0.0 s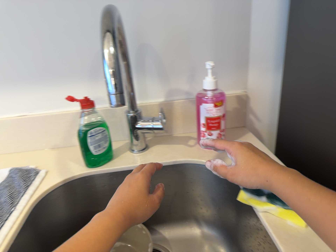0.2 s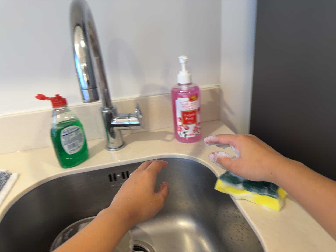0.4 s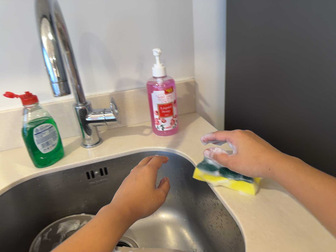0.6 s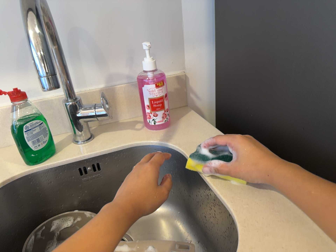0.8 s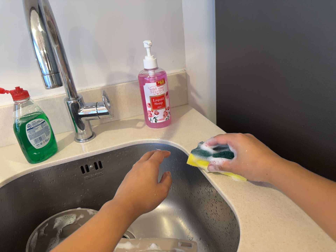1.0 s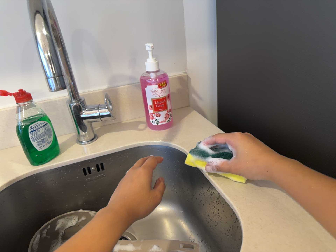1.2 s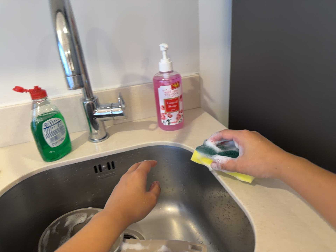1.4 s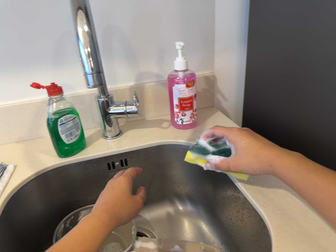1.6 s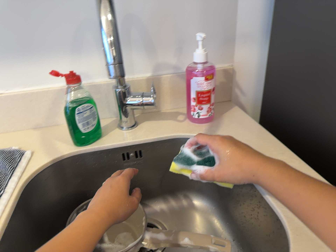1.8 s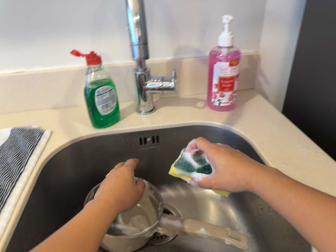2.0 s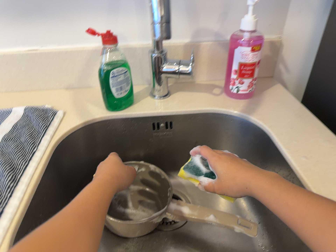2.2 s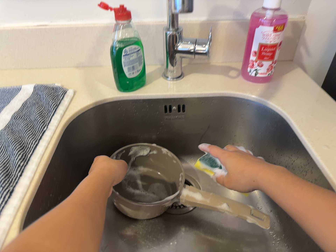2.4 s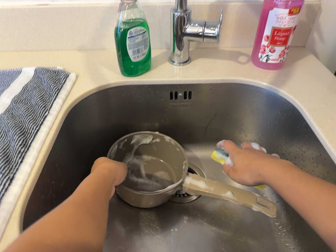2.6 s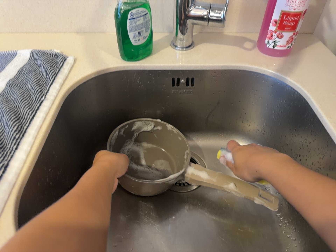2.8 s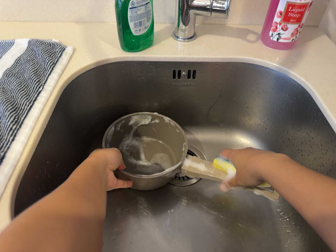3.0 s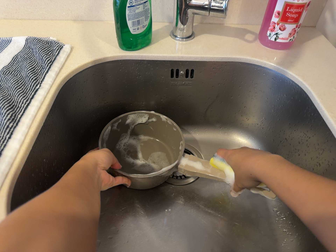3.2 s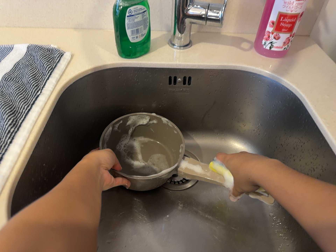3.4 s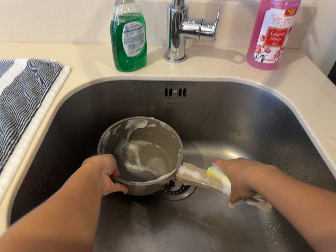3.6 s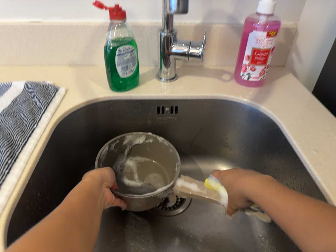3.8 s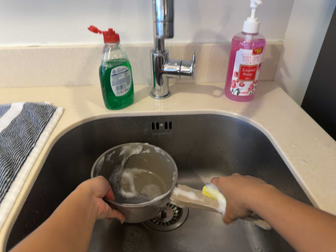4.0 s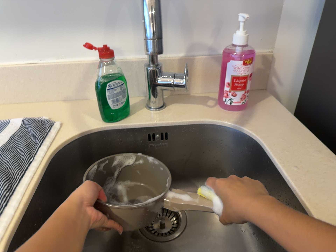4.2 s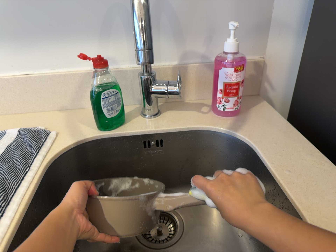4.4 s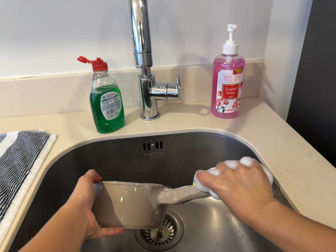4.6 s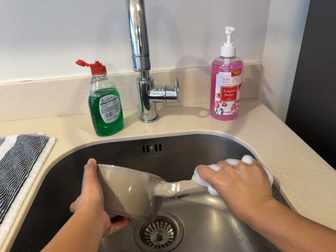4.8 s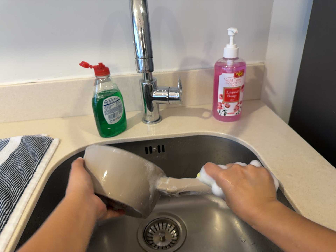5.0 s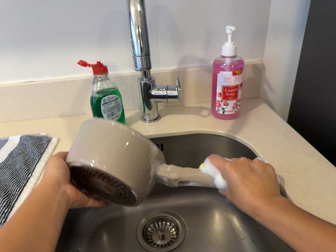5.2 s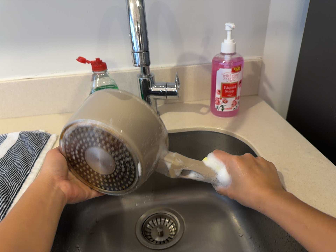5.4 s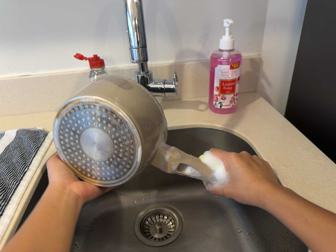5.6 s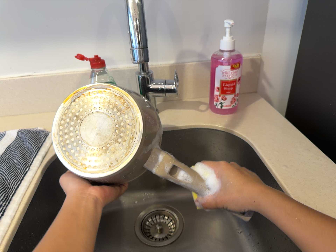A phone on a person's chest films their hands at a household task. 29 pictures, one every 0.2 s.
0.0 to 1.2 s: The camera swings to its right by about 10 degrees, and the scene slides to the left.
1.2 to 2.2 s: The camera swings to its left by about 10 degrees, and the scene slides to the right. It travels to its left and forward, about 8 cm, so close, fixed things drift to the right. Its aim tips toward the bottom of its view by about 15 degrees, and the scene shifts upward. It rolls about its line of sight by about 10 degrees, and the scene rotates clockwise.
2.2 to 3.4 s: The camera shifts only a little, or ends up much as it began.
3.4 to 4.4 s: The camera travels backward, about 7 cm, so what stands in front gets smaller. Its aim tips toward the top of its view by about 10 degrees, and the scene shifts downward.
4.4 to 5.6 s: The camera keeps its place and its aim.
The film runs backward here.
